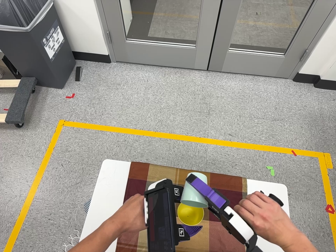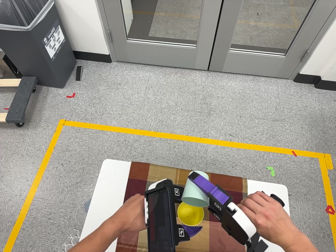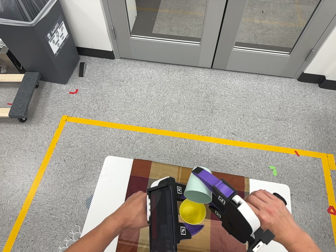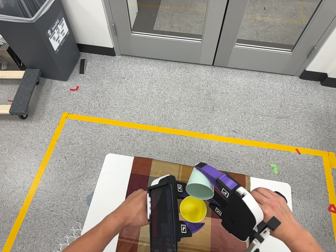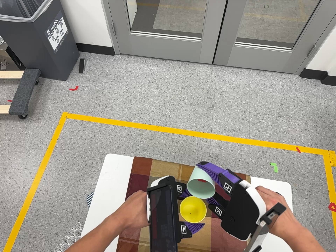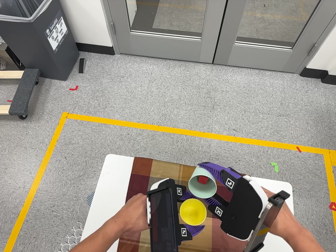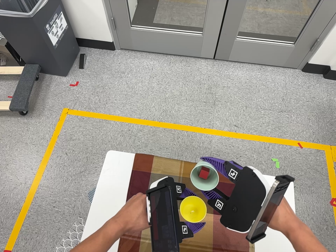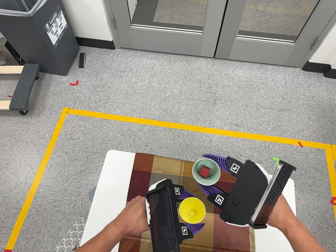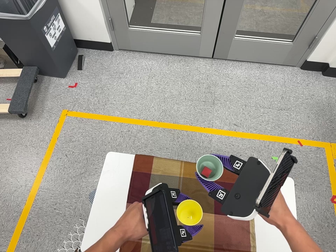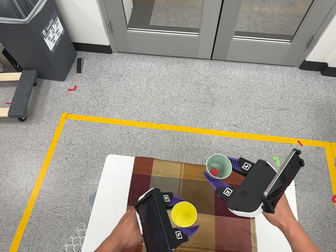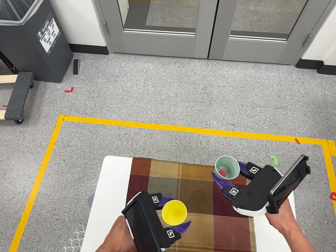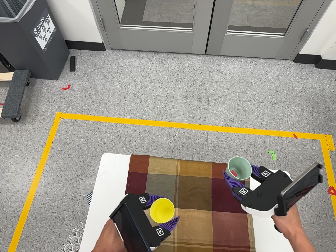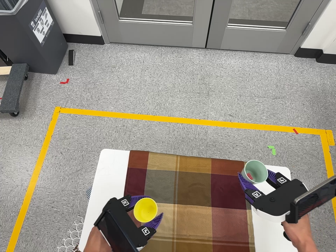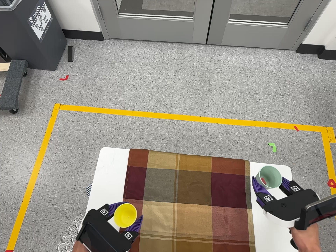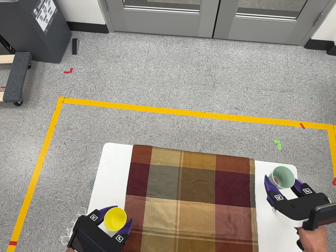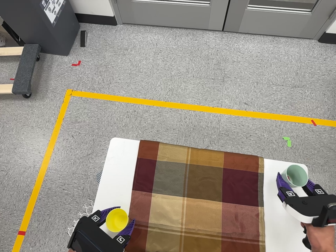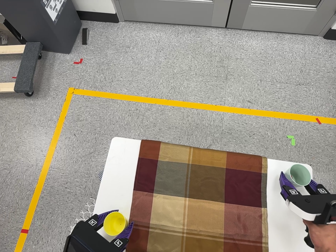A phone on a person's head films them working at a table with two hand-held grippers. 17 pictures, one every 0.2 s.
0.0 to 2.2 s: The camera shifts only a little, or ends up much as it began.
2.2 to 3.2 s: The camera travels forward and toward the top of its view, about 8 cm, so what stands in front looms larger.
The film runs backward here.
